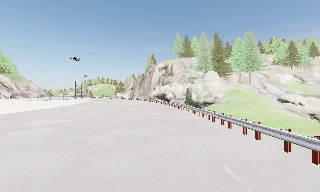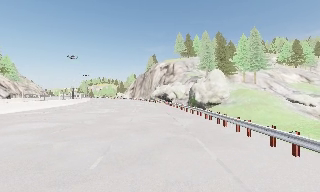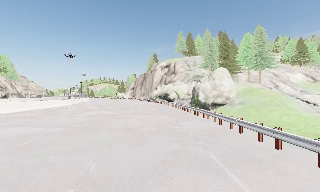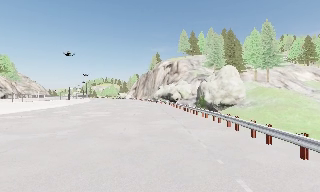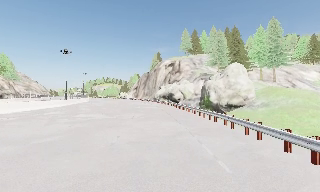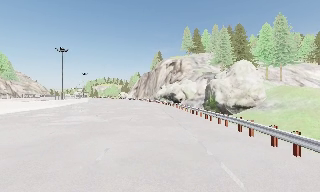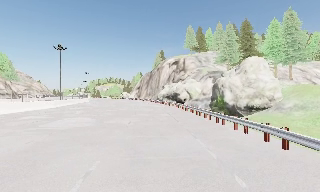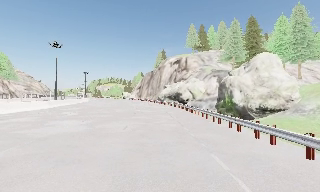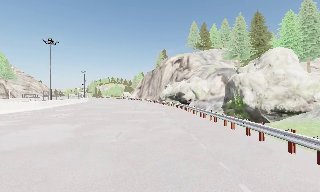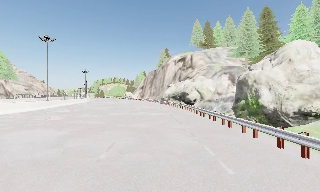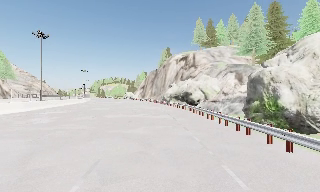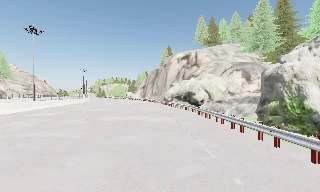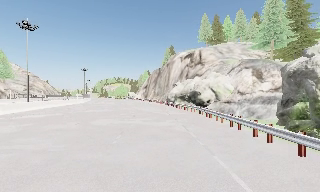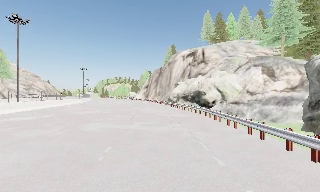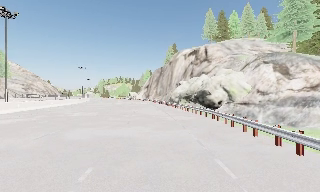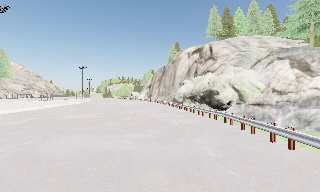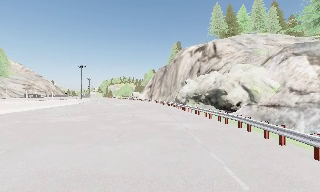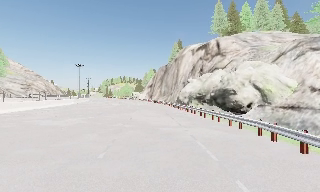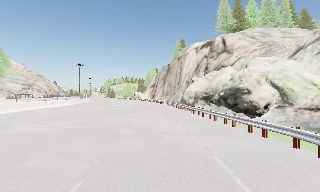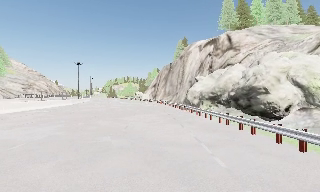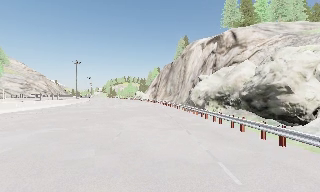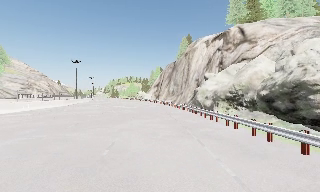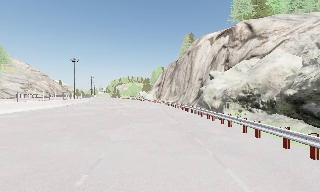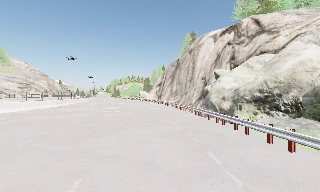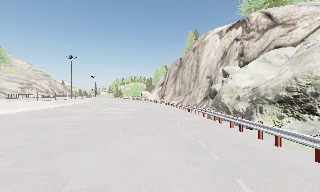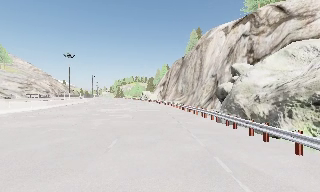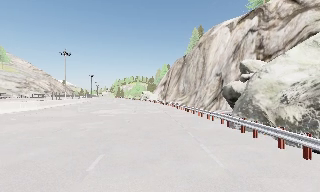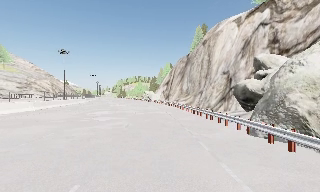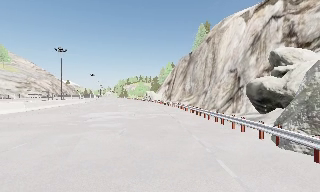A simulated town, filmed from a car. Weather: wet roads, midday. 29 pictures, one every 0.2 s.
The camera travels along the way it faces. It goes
forward.
0.0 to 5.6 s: The scene slides to the right, as the camera pans about 15 degrees to its left. It travels forward, about 50 m, so what stands in front looms larger.
The film runs forward here.
